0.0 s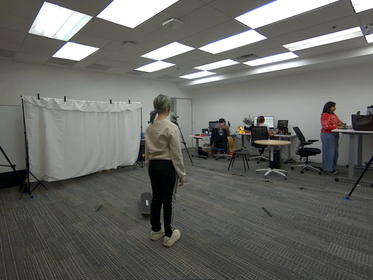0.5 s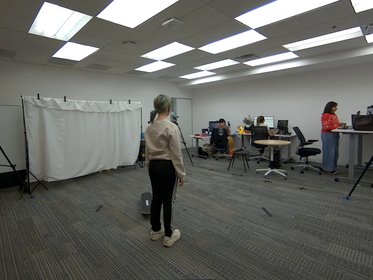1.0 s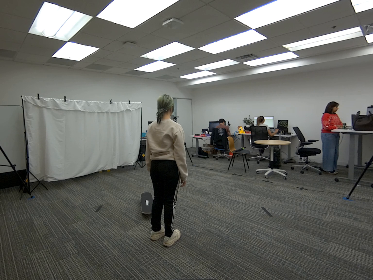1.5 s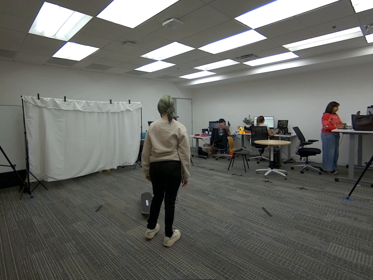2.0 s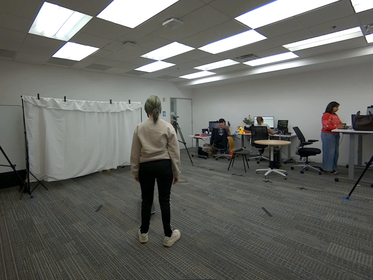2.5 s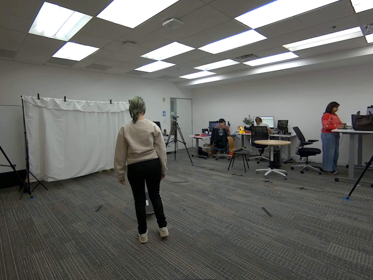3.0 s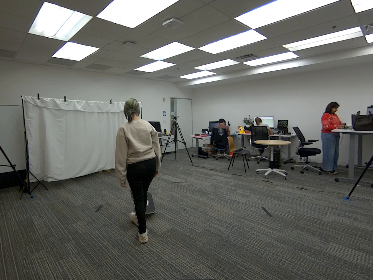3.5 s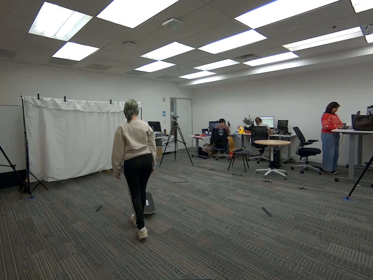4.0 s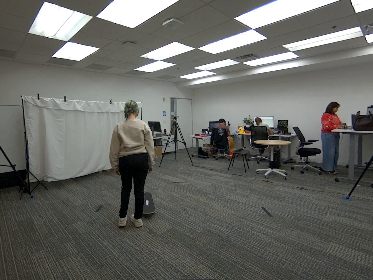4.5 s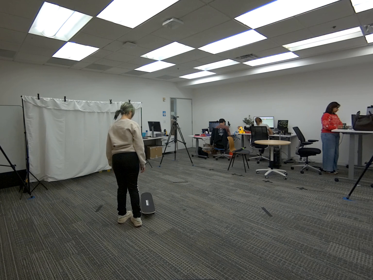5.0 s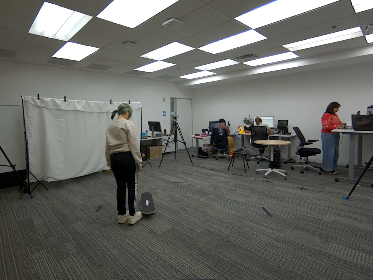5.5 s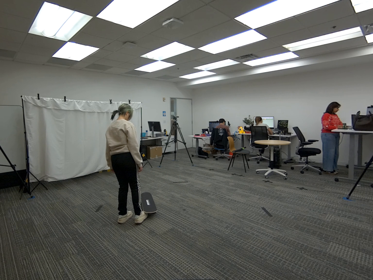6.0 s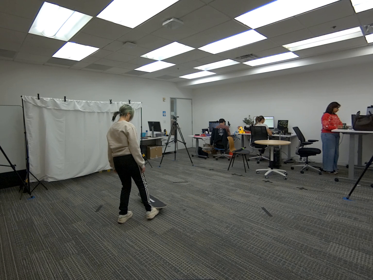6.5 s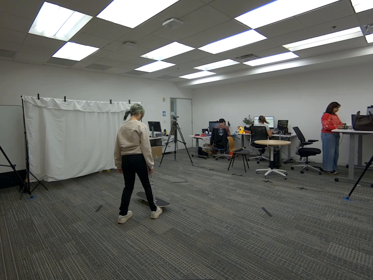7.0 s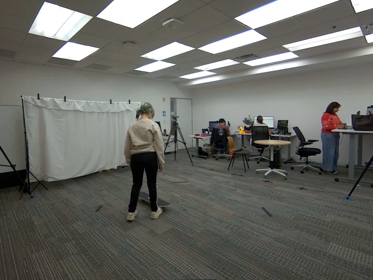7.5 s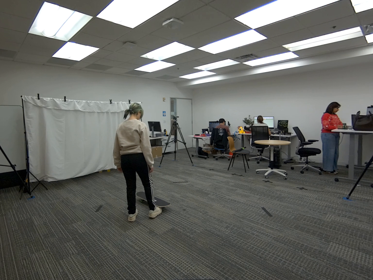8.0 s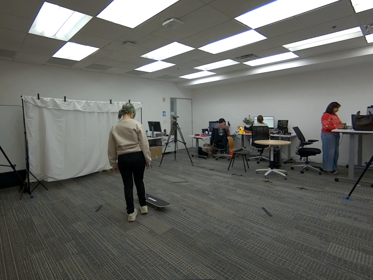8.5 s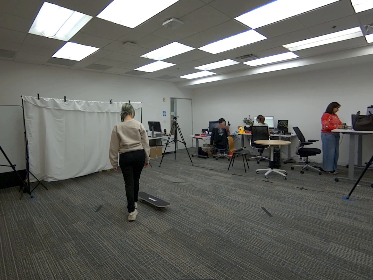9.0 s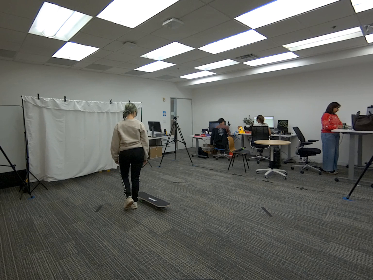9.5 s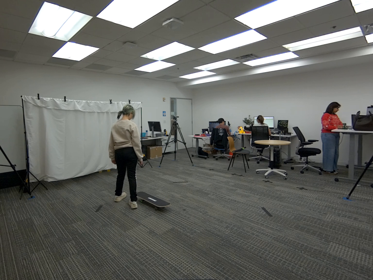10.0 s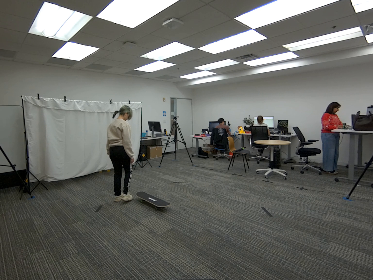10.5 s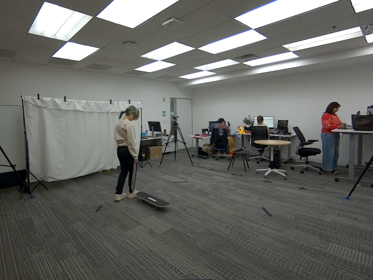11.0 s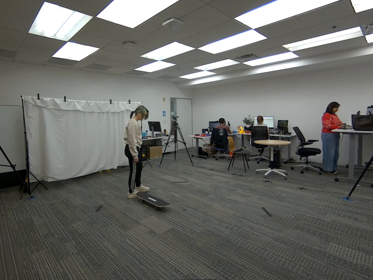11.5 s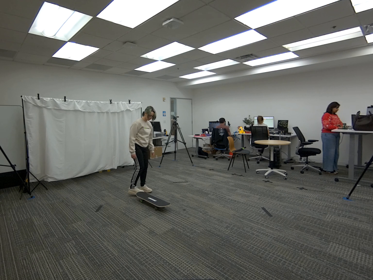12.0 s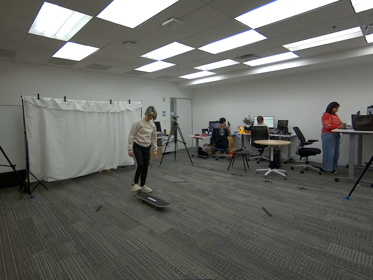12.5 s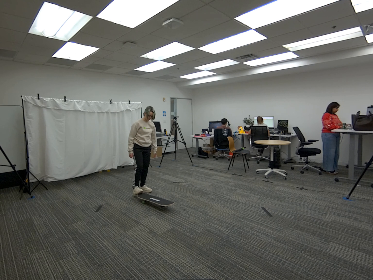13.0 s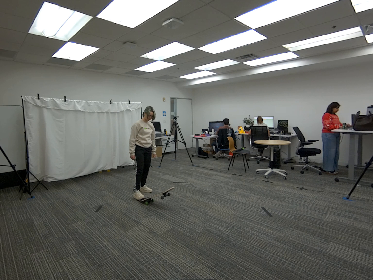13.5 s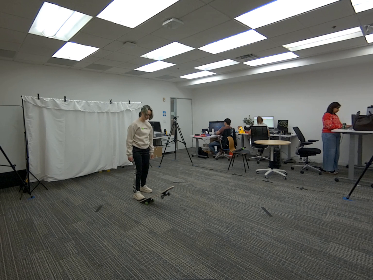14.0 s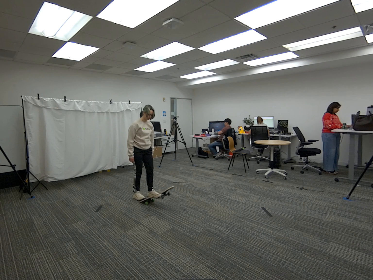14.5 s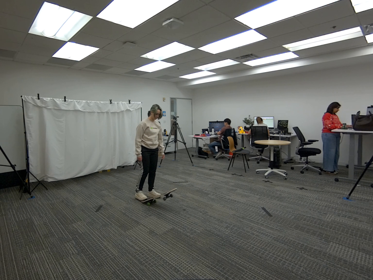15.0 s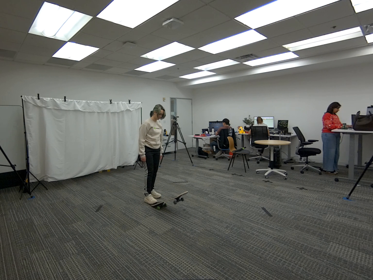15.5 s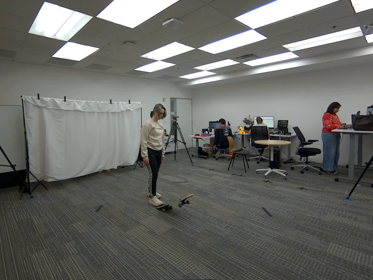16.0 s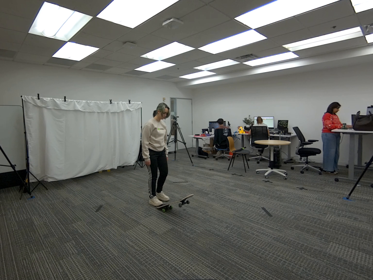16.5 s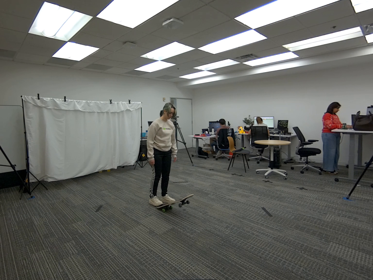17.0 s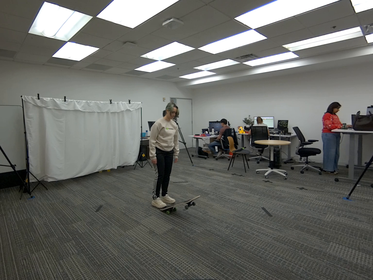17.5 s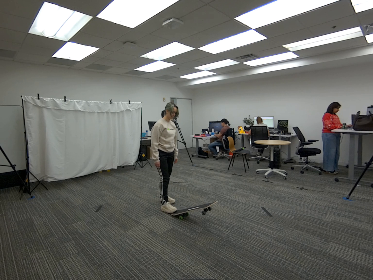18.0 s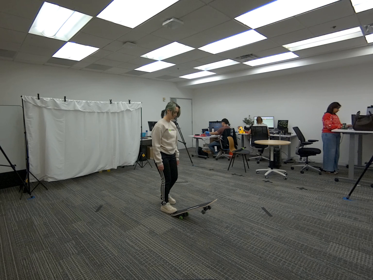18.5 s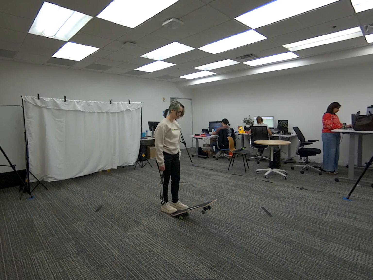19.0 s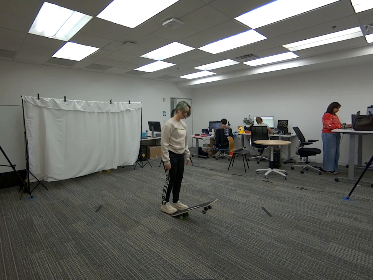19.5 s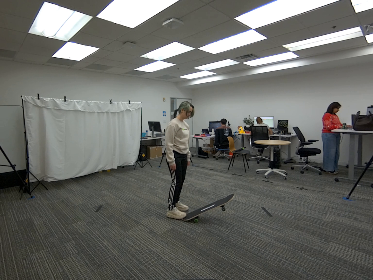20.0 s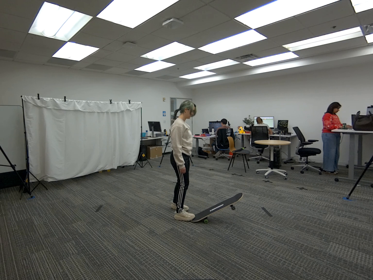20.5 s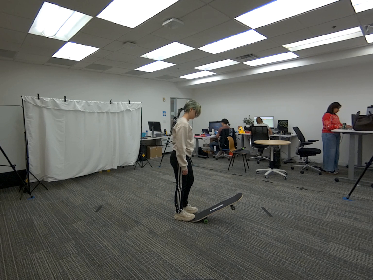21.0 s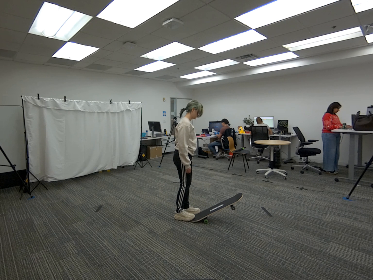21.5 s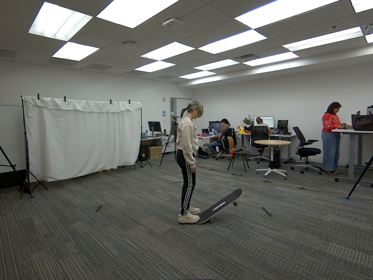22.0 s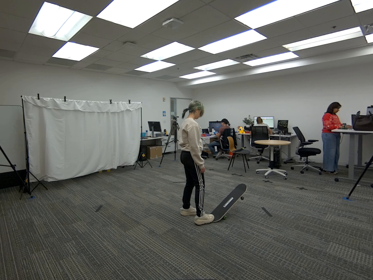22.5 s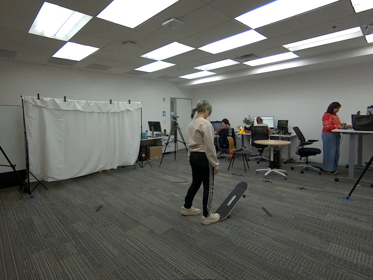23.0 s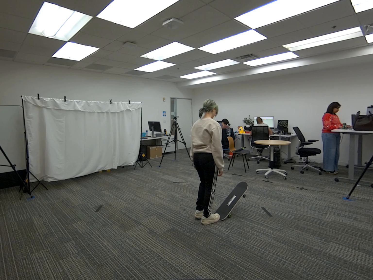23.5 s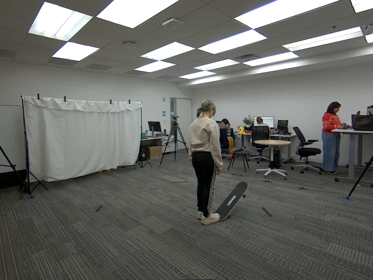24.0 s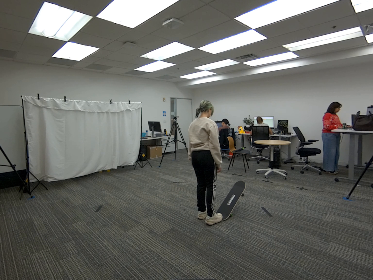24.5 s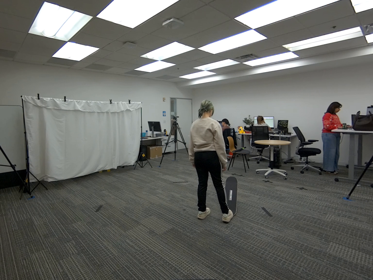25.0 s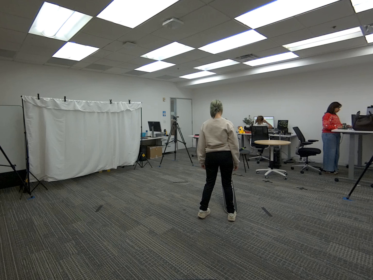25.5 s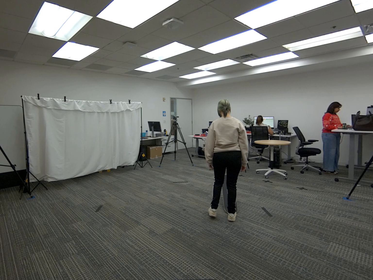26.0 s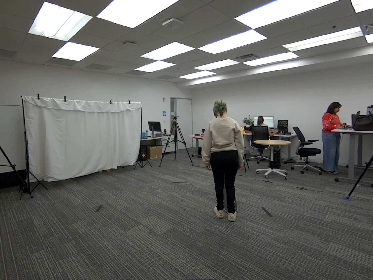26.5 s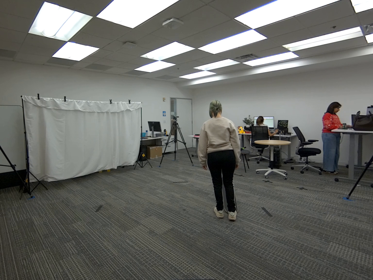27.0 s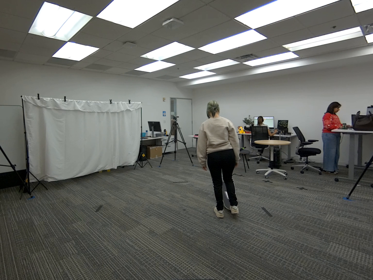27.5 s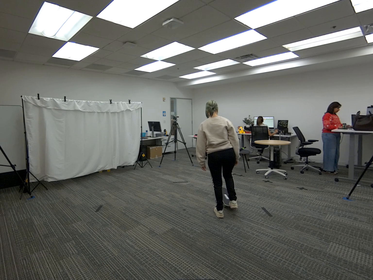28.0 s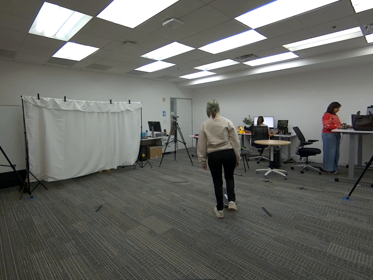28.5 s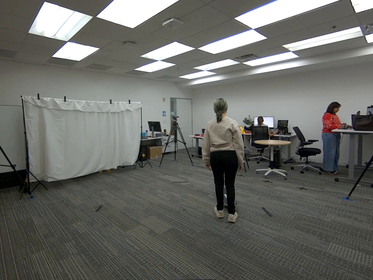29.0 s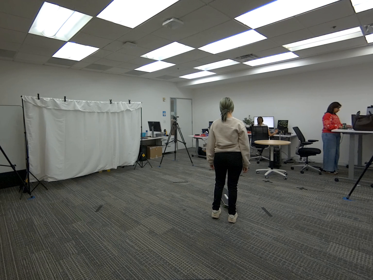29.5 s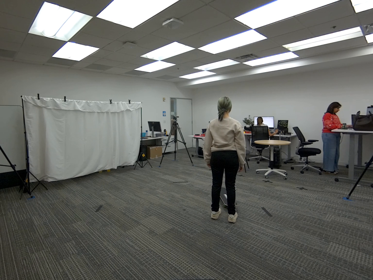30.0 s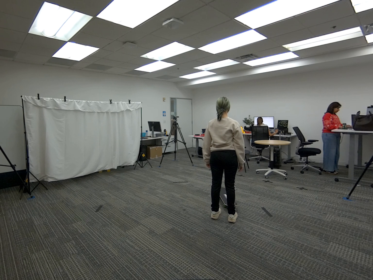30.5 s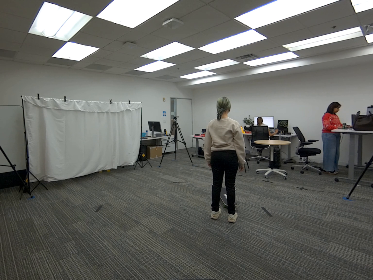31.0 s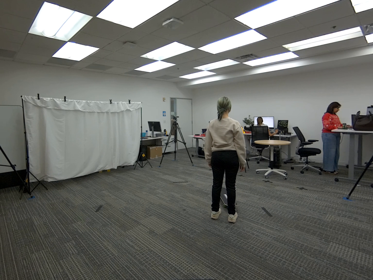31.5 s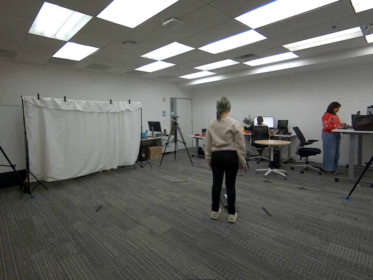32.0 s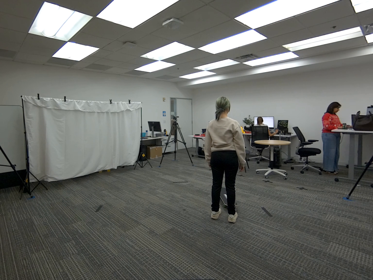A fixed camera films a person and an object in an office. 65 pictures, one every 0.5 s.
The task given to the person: Walk to the skateboard on the floor. Use one of your foot to push the skateboard around the ground within the bounding area. Stop pushing the skateboard when finish.
